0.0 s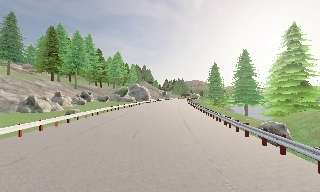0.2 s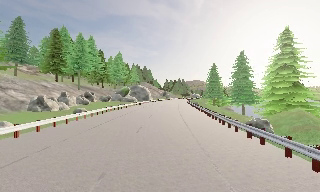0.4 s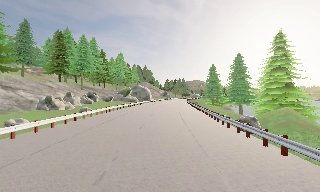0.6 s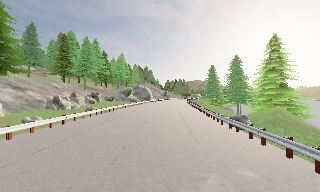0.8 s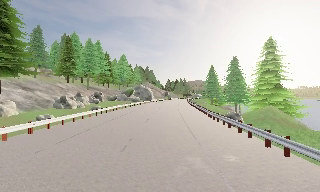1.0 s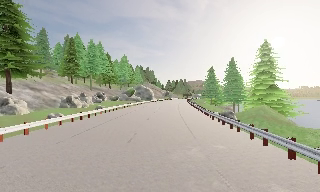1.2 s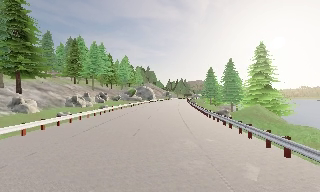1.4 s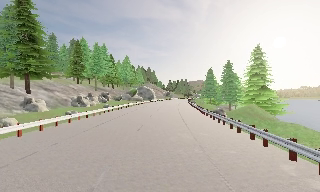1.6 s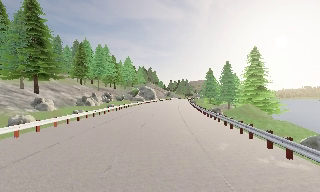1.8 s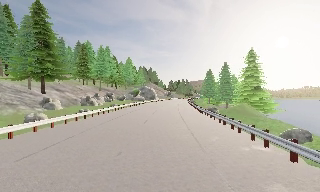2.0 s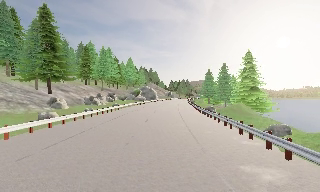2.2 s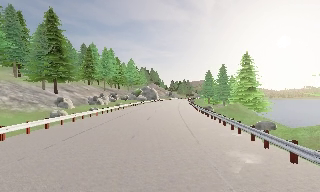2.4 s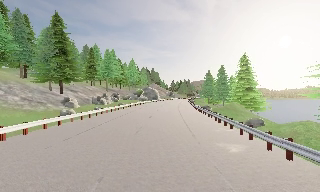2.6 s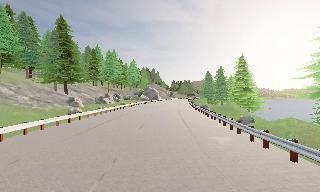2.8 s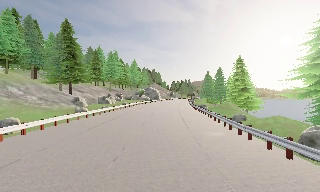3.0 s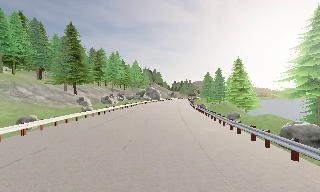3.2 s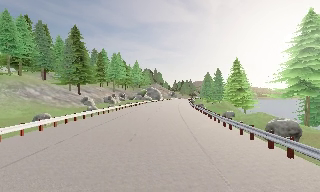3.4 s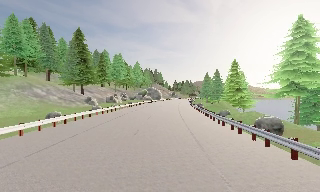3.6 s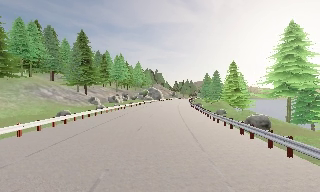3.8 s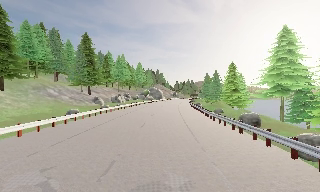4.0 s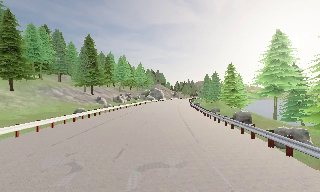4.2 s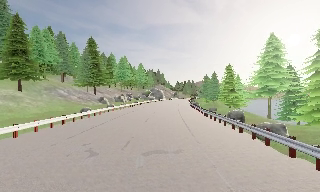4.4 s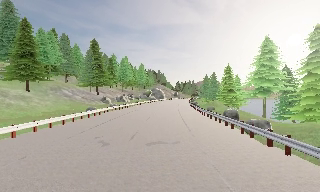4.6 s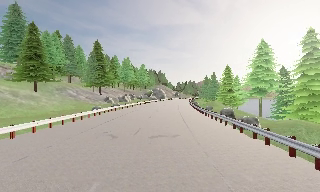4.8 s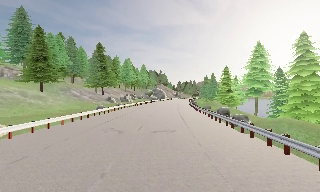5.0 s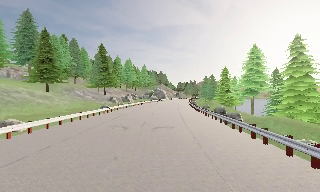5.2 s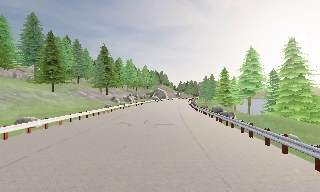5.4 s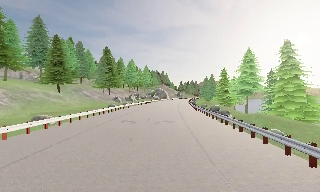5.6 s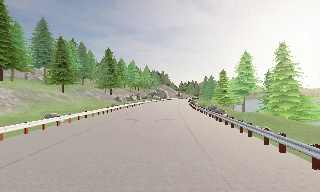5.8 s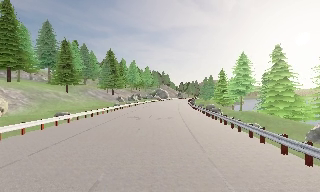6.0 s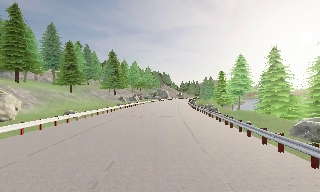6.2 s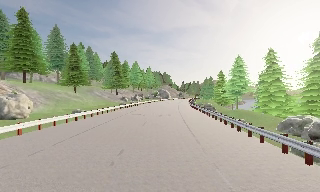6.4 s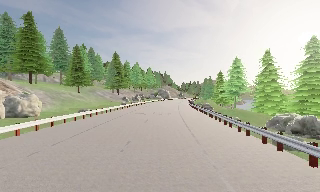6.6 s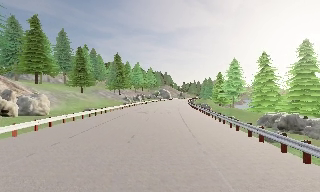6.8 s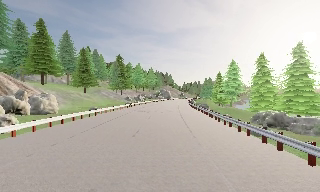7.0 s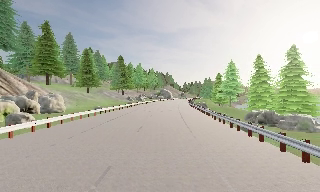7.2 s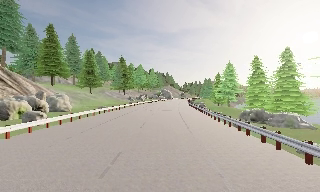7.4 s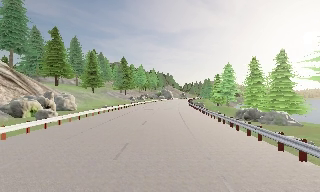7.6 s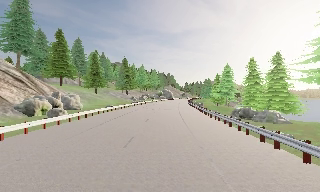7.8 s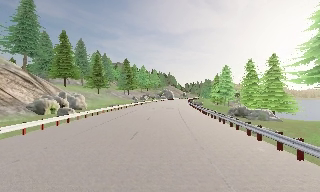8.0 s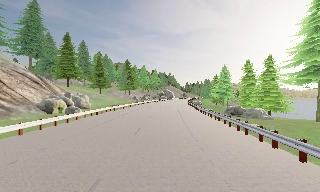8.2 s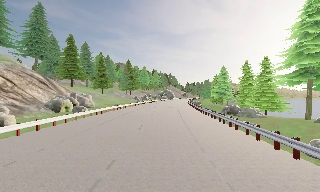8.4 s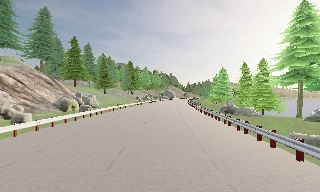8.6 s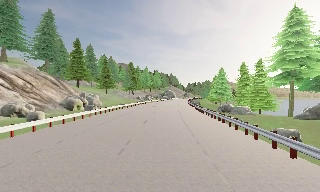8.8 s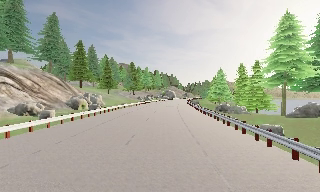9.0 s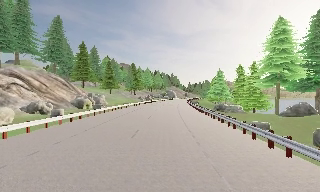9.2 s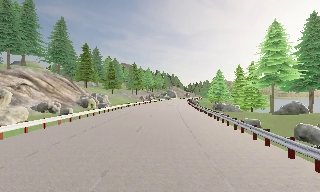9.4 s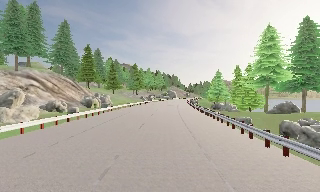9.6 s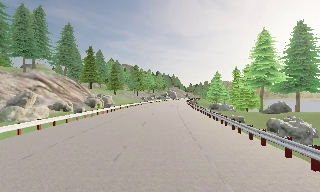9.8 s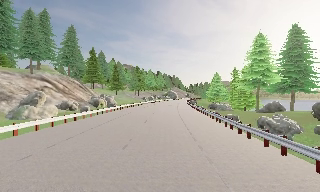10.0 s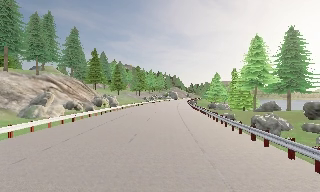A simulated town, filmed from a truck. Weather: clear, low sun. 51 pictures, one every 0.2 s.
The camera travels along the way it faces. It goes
backward.
0.0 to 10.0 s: The scene slides to the right, as the camera pans about 10 degrees to its left. It travels backward, about 65 m, so what stands in front gets smaller.
The film runs backward here.
